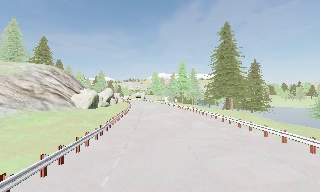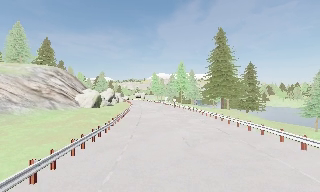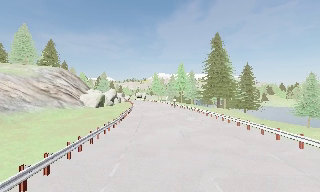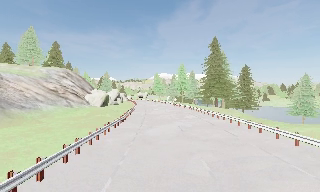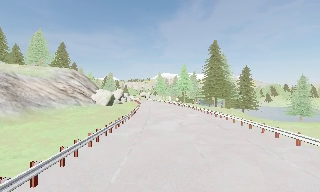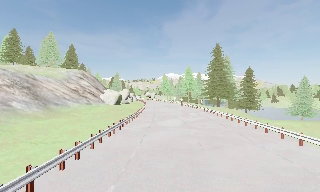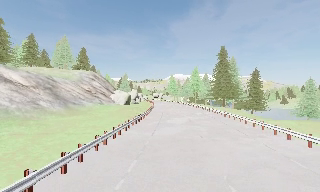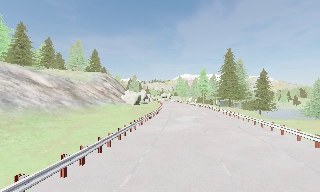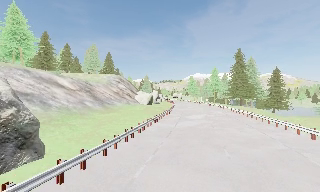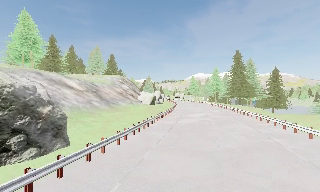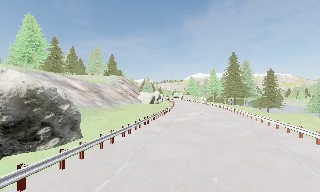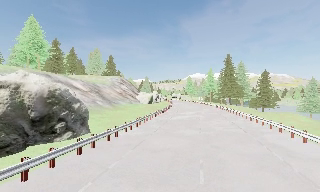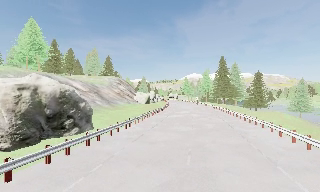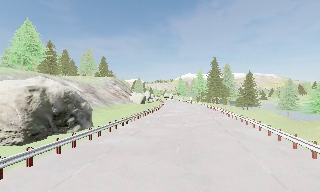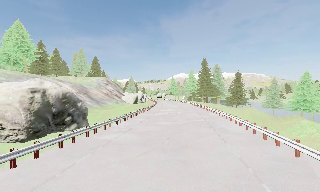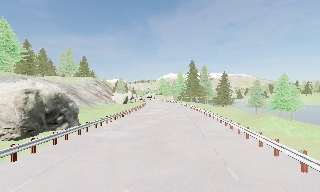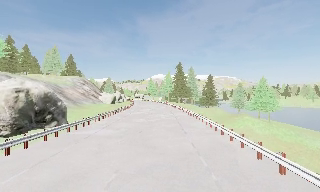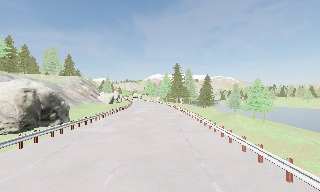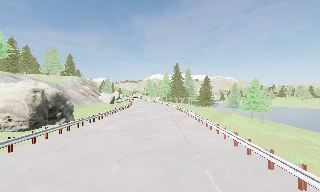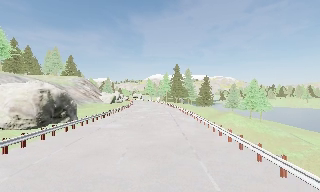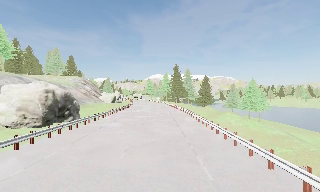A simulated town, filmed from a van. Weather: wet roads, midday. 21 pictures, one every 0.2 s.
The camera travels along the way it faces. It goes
backward.
0.0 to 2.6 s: The camera travels backward, about 25 m, so what stands in front gets smaller.
2.6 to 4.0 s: The camera pans to its right, which is clockwise from overhead, by about 10 degrees. It travels backward, about 7 m, so what stands in front gets smaller. It loses speed.
The film runs backward here.
